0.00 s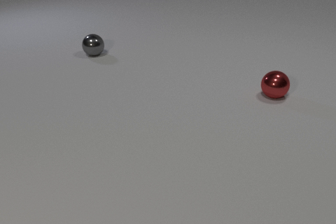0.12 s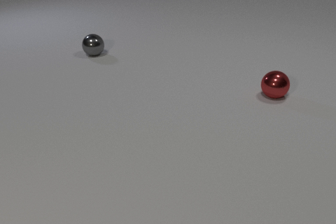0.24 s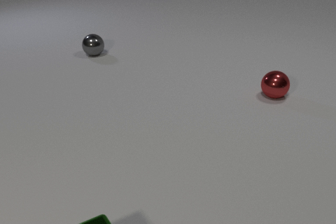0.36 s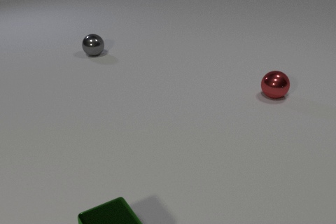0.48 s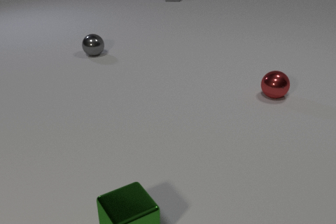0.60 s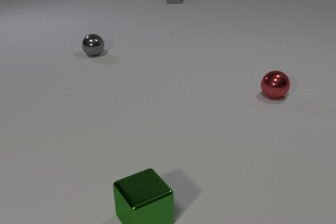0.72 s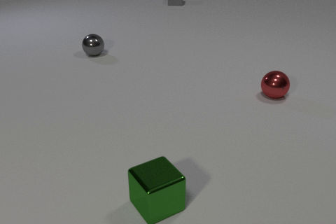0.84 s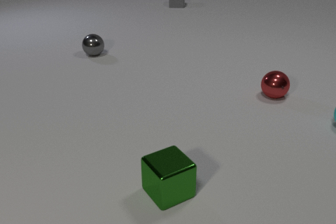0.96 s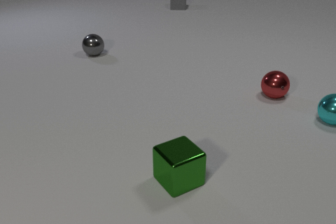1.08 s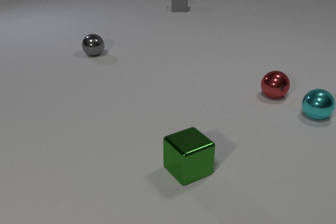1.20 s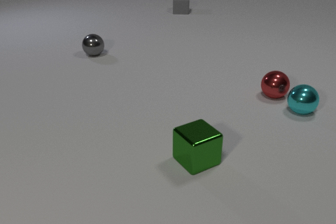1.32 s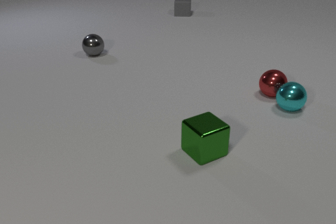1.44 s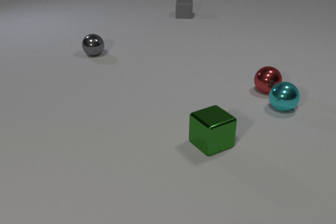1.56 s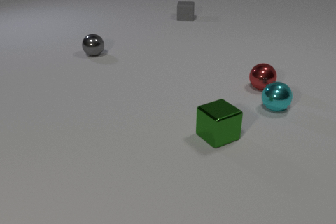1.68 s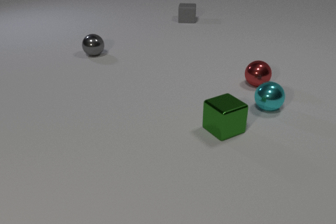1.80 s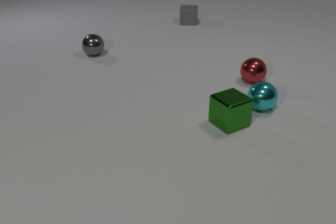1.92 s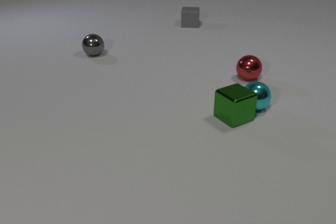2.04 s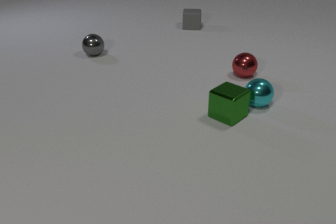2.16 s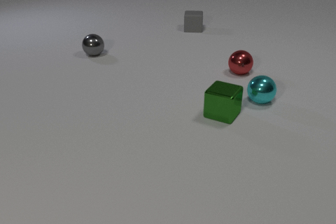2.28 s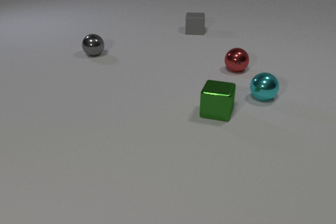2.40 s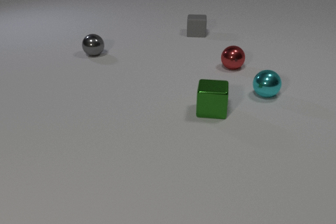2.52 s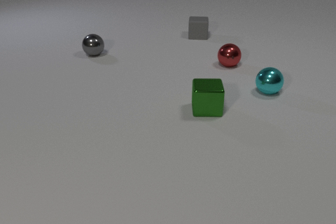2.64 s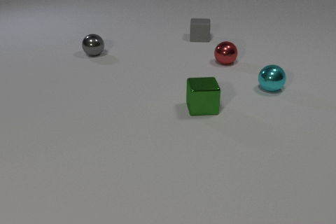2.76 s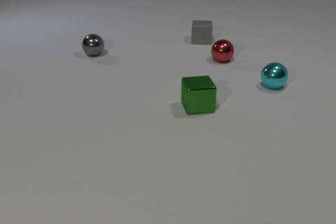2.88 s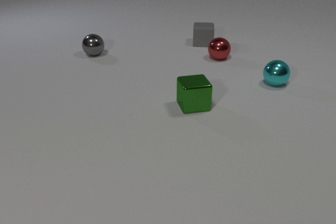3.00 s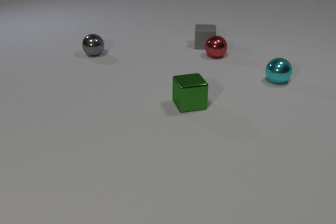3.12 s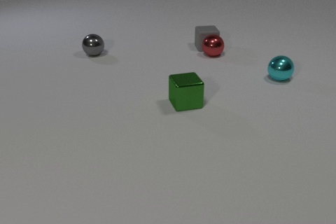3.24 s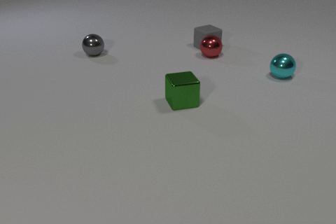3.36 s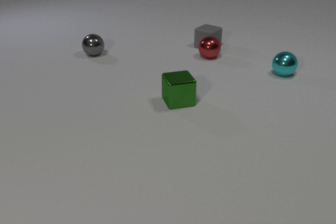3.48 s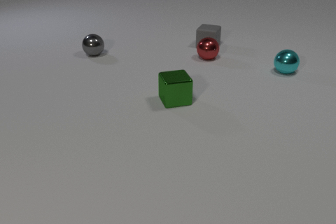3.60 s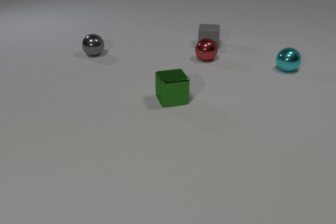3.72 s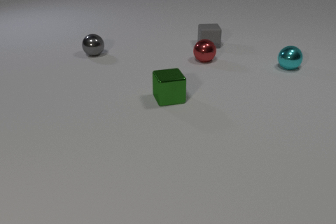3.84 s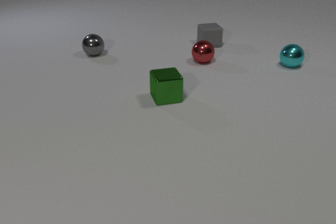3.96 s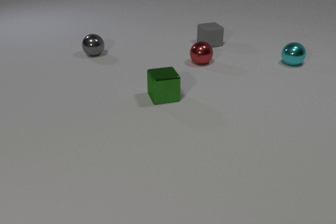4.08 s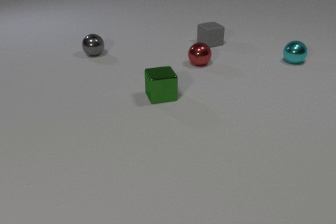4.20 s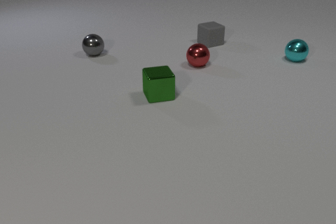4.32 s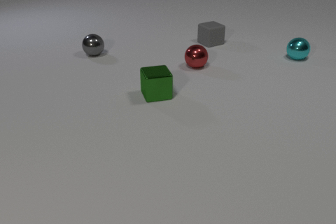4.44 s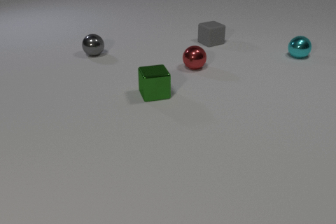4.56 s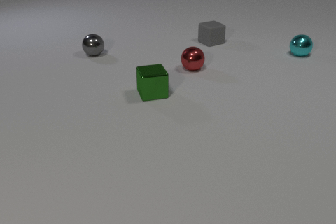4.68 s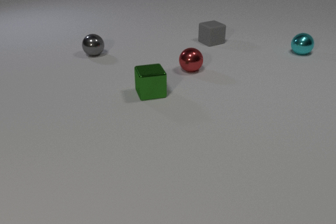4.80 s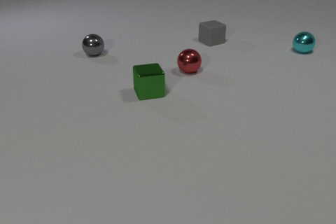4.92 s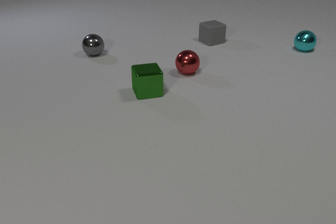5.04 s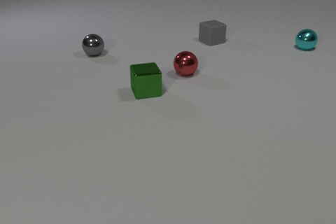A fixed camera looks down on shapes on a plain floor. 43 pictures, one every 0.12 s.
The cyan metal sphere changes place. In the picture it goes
away from the camera.
The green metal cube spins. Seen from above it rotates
counterclockwise.
0.00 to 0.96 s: The cyan metal sphere comes in at the right edge, rolls to the left. The green metal cube comes in at the bottom edge, slides away from the camera and to the right. The gray rubber cube comes in at the top edge, slides toward the camera.
0.96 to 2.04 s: The cyan metal sphere rolls to the left. The red metal sphere rolls away from the camera and to the left. The green metal cube slides away from the camera. The gray rubber cube slides toward the camera. The cyan metal sphere and the red metal sphere collide. The cyan metal sphere and the green metal cube collide.
2.04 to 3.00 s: The cyan metal sphere rolls away from the camera. The red metal sphere rolls away from the camera and to the left. The green metal cube slides to the left and away from the camera, spins so that its near face slides to the right, counterclockwise seen from above. The gray rubber cube slides toward the camera.
3.00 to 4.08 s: The cyan metal sphere rolls away from the camera. The red metal sphere rolls toward the camera and to the left. The green metal cube slides to the left and away from the camera. The gray rubber cube slides away from the camera and to the right, spins so that its near face slides to the right, counterclockwise seen from above. The red metal sphere and the gray rubber cube collide.
4.08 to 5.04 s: The cyan metal sphere rolls away from the camera. The red metal sphere rolls toward the camera and to the left. The green metal cube slides to the left and away from the camera. The gray rubber cube slides away from the camera.
How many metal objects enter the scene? 2.
How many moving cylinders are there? 0.
How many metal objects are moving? 3.
